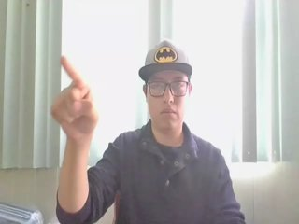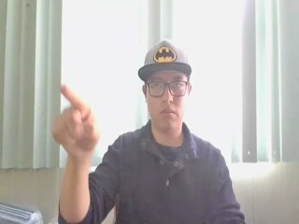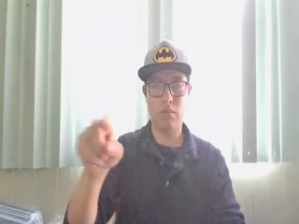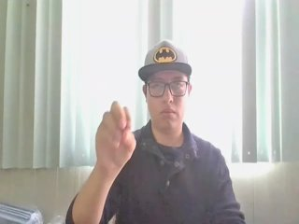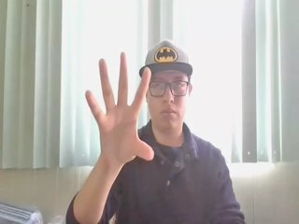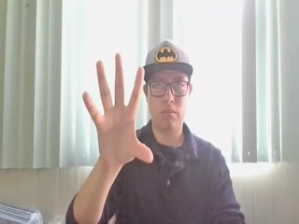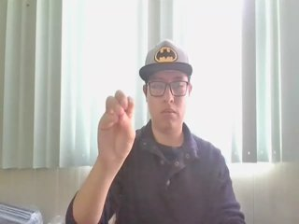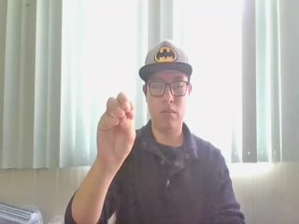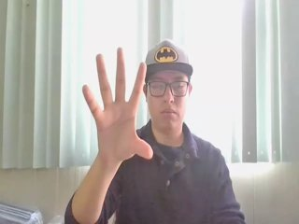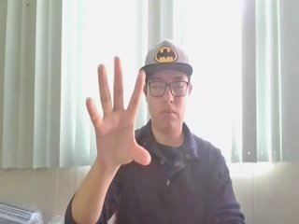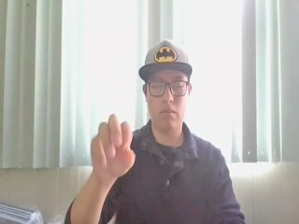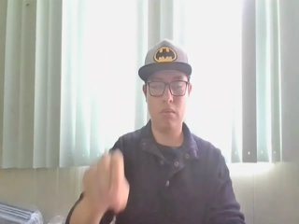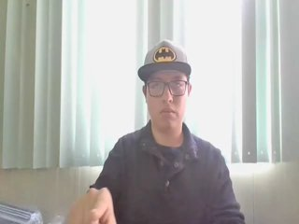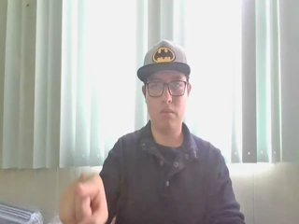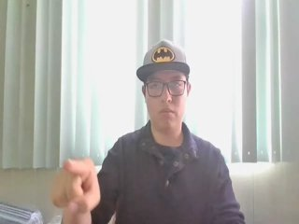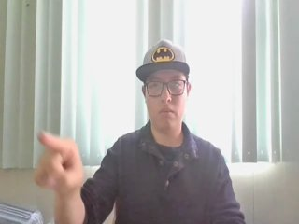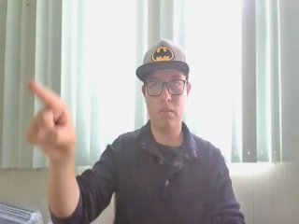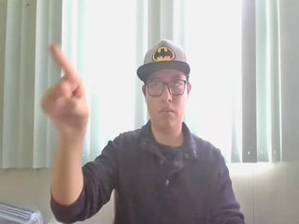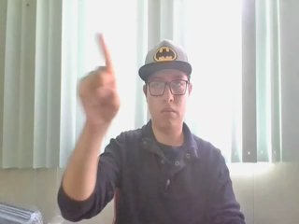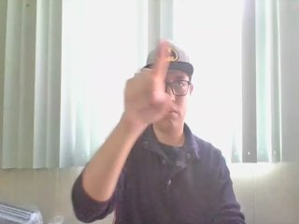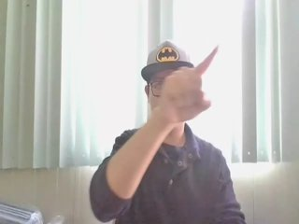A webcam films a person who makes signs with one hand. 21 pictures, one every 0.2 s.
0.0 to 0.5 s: Pointing with one finger.
0.6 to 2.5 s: Open twice.
2.6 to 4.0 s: Pointing with one finger.
